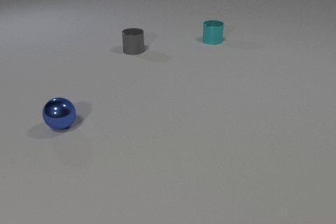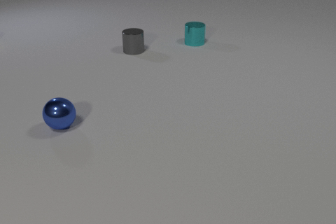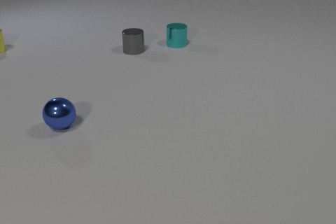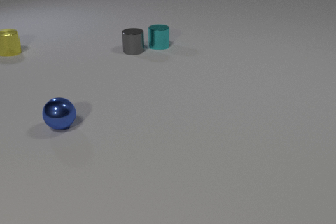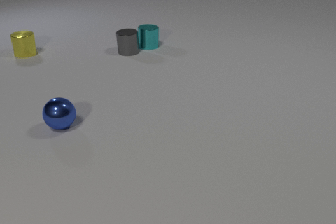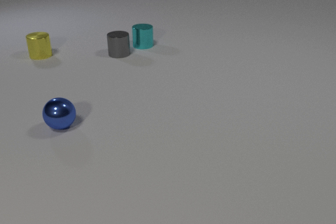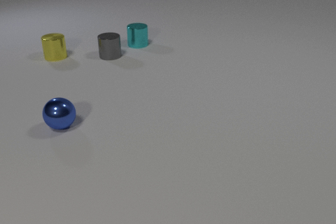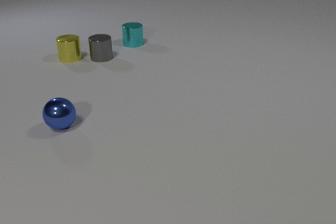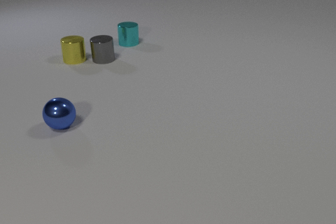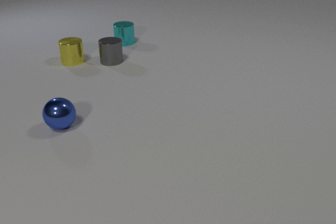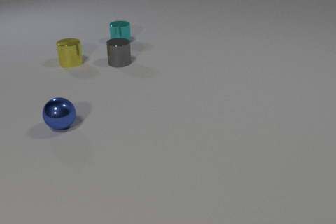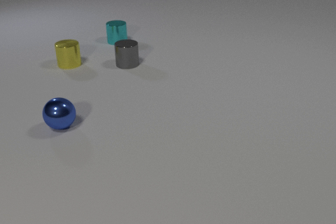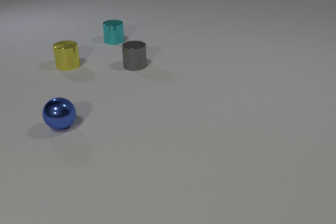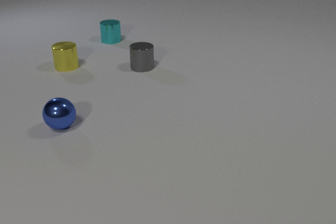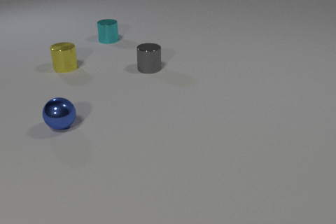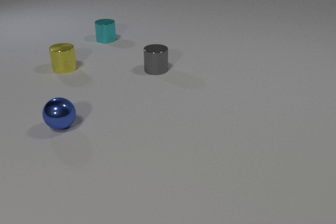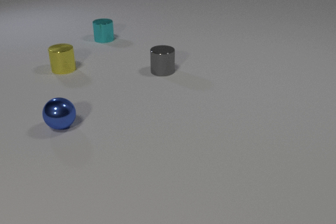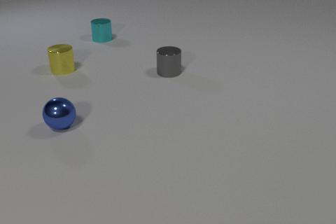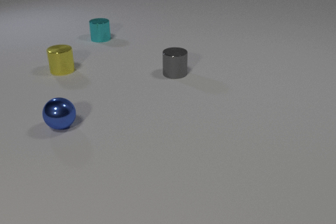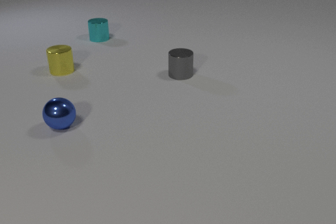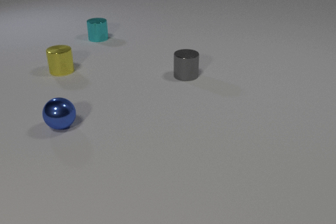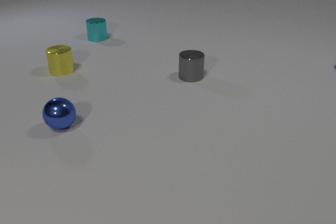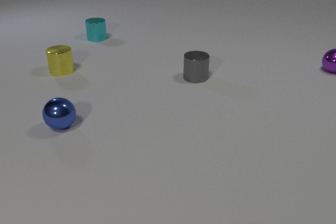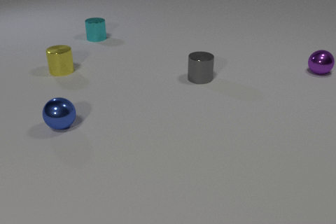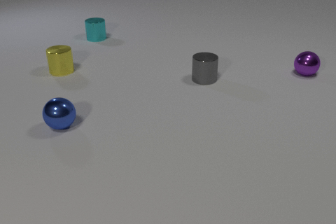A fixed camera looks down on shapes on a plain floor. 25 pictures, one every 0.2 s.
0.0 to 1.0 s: The cyan metal cylinder slides to the left. The gray metal cylinder slides to the left and toward the camera. The yellow metal cylinder comes in at the left edge, slides to the right and toward the camera. The cyan metal cylinder and the gray metal cylinder collide.
1.0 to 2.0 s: The cyan metal cylinder slides to the left and away from the camera. The gray metal cylinder slides toward the camera. The yellow metal cylinder slides toward the camera and to the right. The gray metal cylinder and the yellow metal cylinder collide.
2.0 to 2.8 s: The cyan metal cylinder slides to the left and away from the camera. The gray metal cylinder slides to the right and toward the camera. The yellow metal cylinder slides toward the camera and to the left.
2.8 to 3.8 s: The cyan metal cylinder slides to the left and away from the camera. The gray metal cylinder slides to the right and toward the camera. The yellow metal cylinder slides toward the camera.
3.8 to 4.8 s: The gray metal cylinder slides to the right. The purple metal sphere comes in at the right edge, rolls to the left and toward the camera.
How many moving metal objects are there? 4.
How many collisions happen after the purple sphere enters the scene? 0.
What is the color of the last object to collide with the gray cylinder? yellow.
